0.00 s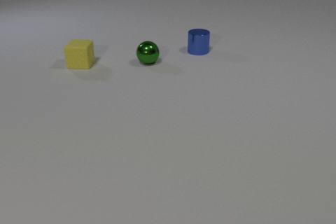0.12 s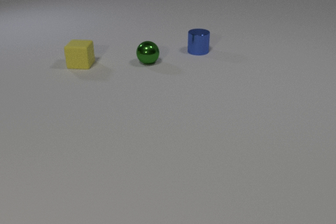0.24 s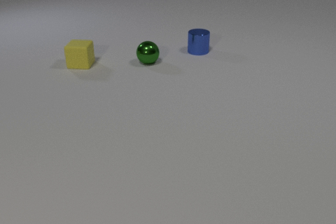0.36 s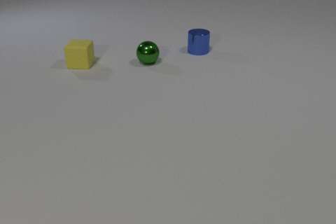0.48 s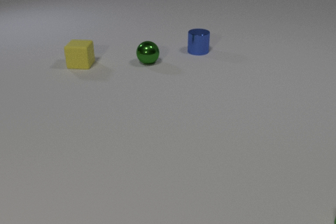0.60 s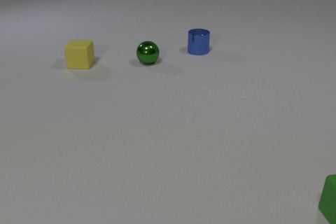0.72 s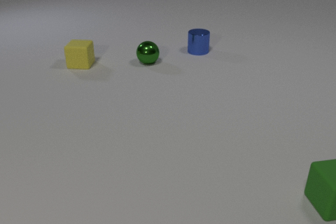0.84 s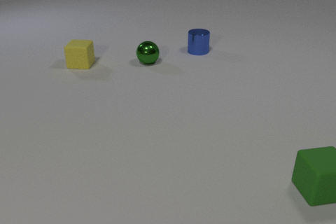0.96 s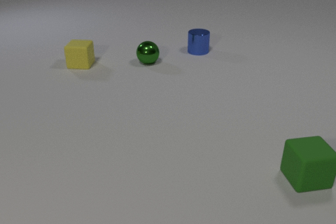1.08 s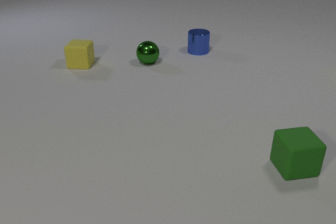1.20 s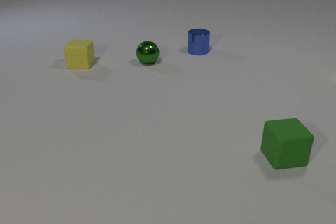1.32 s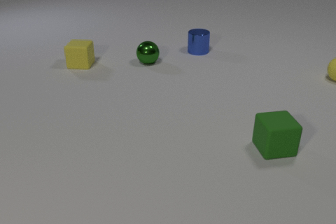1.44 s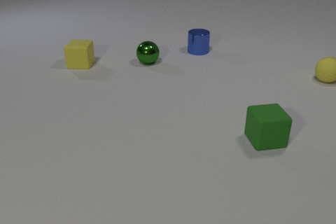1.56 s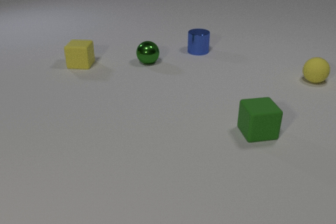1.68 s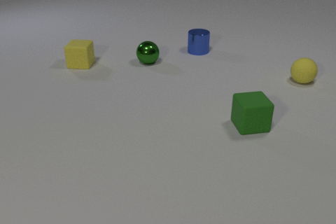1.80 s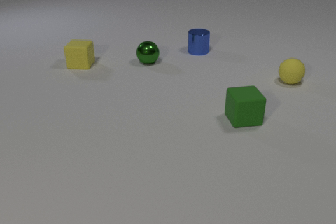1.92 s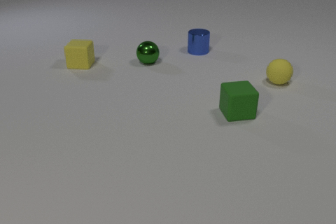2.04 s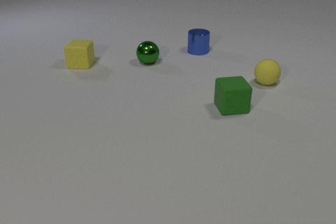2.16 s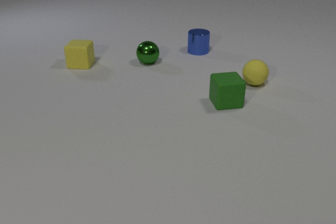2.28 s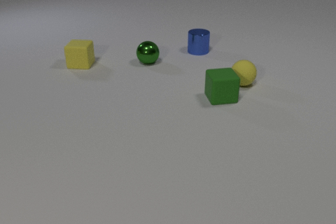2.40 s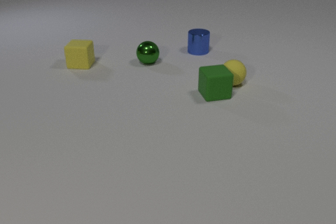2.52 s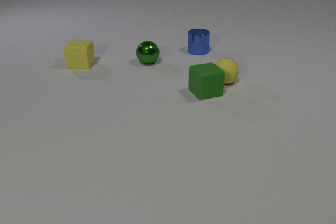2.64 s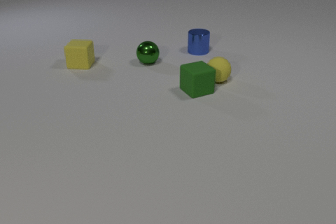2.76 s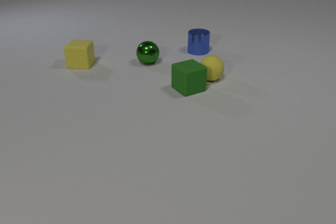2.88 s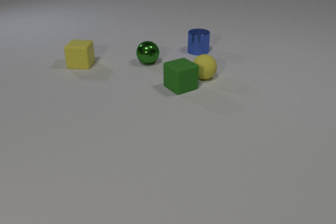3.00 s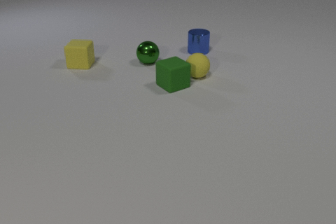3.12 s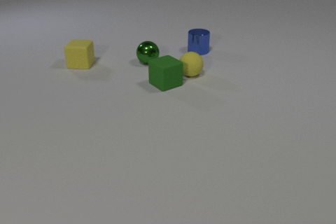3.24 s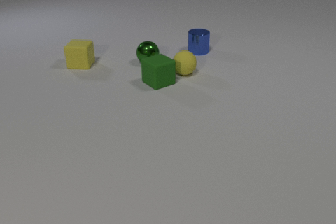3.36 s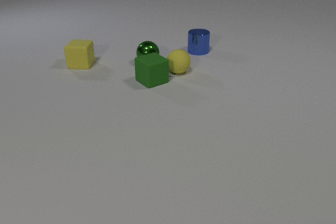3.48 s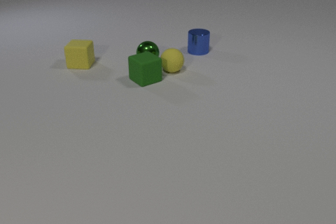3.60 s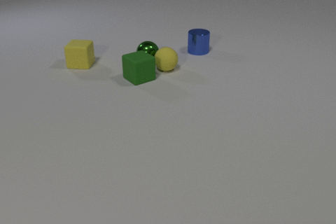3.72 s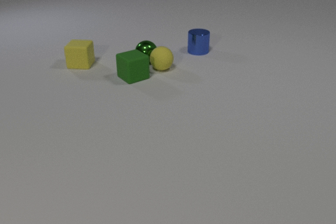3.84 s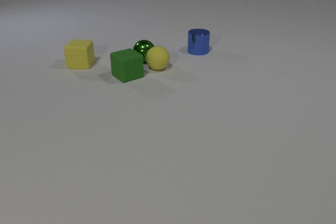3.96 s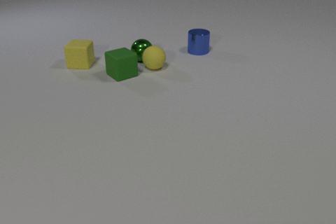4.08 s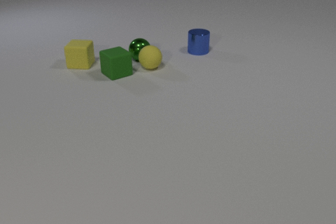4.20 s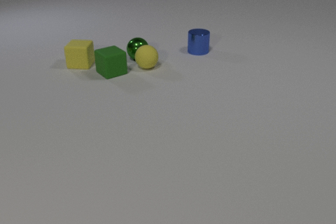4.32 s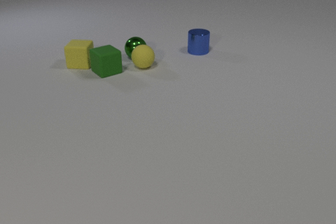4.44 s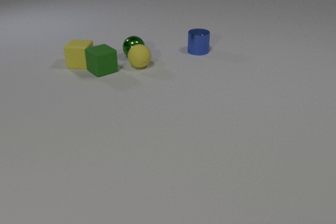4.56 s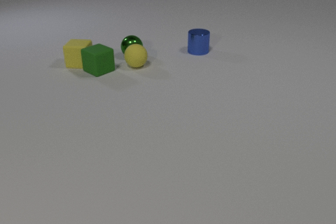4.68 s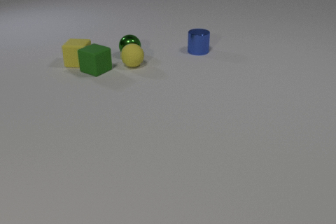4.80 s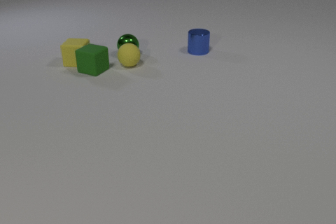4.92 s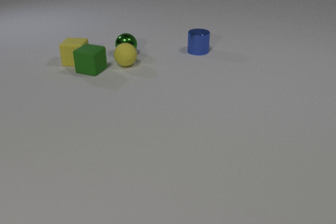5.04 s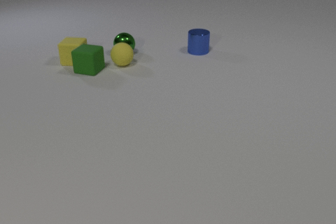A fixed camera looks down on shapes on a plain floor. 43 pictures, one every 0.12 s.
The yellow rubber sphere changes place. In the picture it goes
to the left.
The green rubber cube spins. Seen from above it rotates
counterclockwise.
0.00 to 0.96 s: The green rubber cube comes in at the right edge, slides to the left and away from the camera.
0.96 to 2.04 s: The green rubber cube slides away from the camera and to the left. The yellow rubber sphere comes in at the right edge, rolls to the left and toward the camera.
2.04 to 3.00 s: The green rubber cube slides to the left and away from the camera, spins counterclockwise seen from above by about 30 degrees, its near face sliding to the right. The yellow rubber sphere rolls to the left. The green rubber cube and the yellow rubber sphere collide.
3.00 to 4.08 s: The green rubber cube slides to the left and away from the camera. The yellow rubber sphere rolls to the left and away from the camera. The green metal sphere rolls away from the camera and to the left. The yellow rubber sphere and the green metal sphere collide.
4.08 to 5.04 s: The green rubber cube slides to the left and away from the camera, spins counterclockwise seen from above by about 30 degrees, its near face sliding to the right. The yellow rubber sphere rolls to the left. The green metal sphere rolls away from the camera and to the left. The yellow rubber cube slides away from the camera and to the left. The green rubber cube and the yellow rubber cube collide.
Are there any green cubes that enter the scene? yes.
How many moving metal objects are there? 1.
How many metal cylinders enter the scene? 0.
